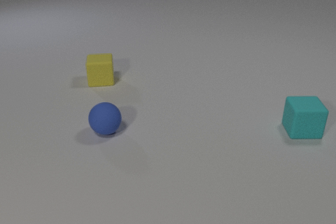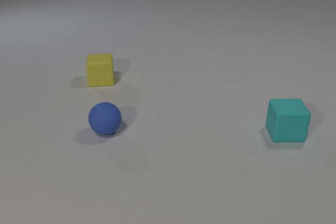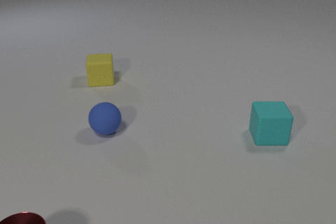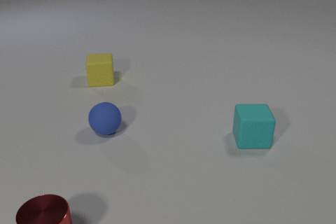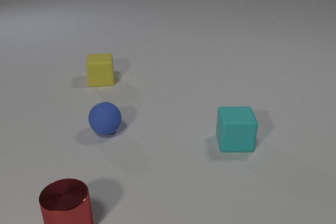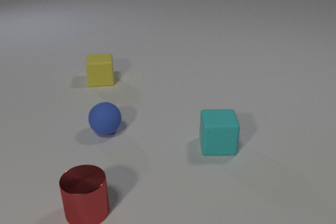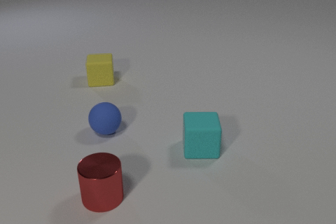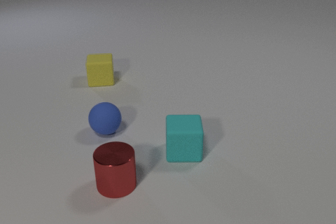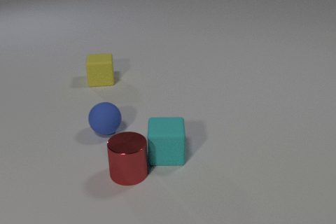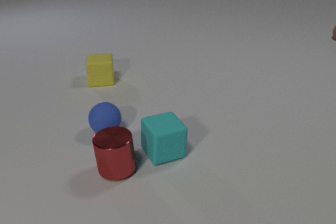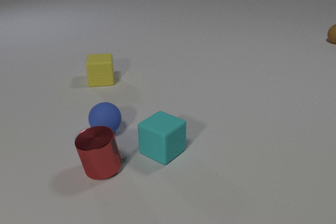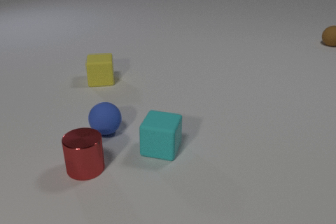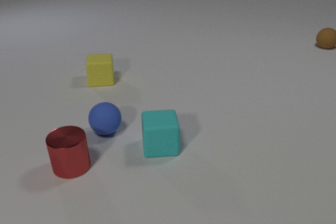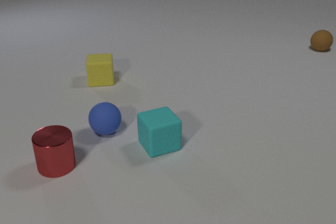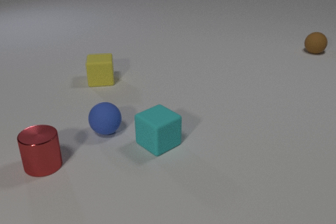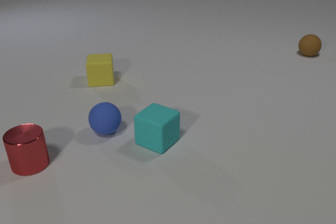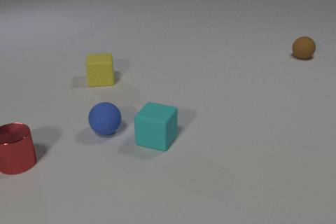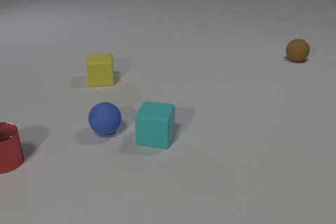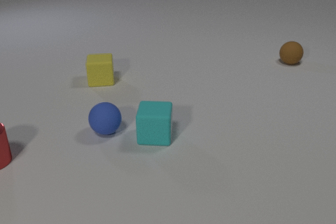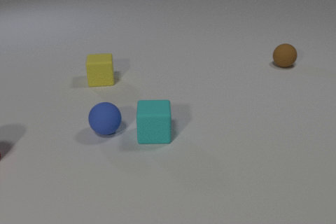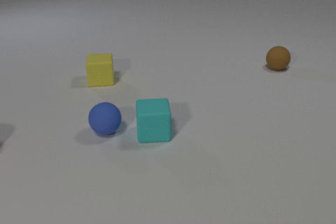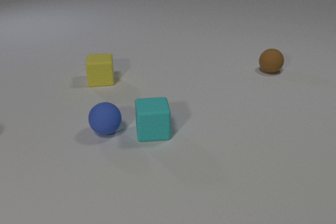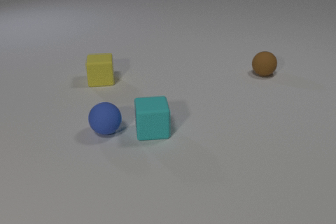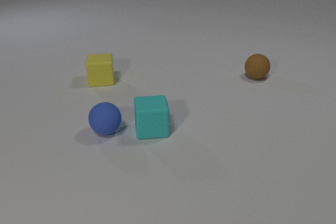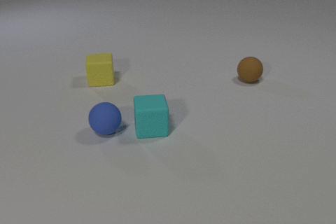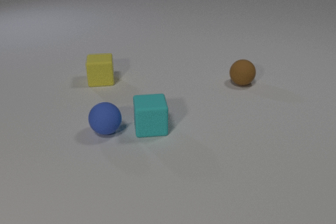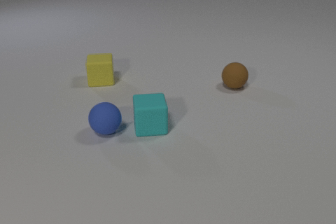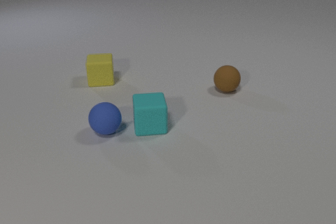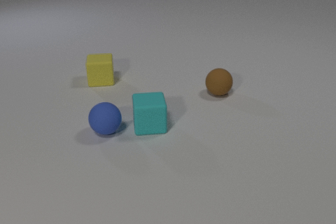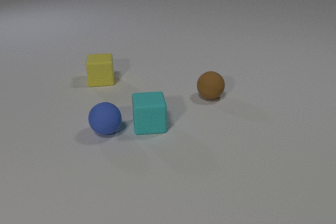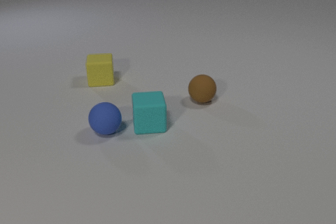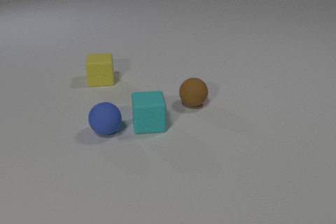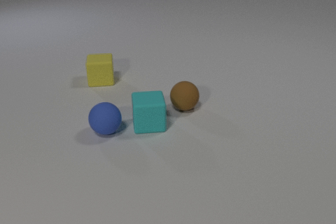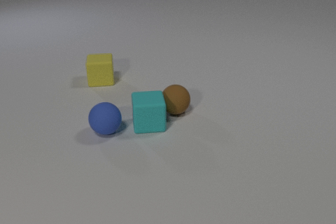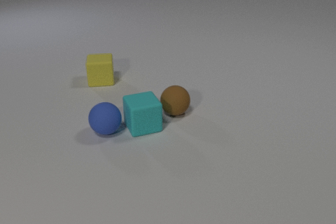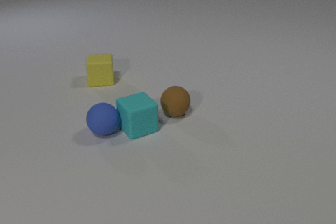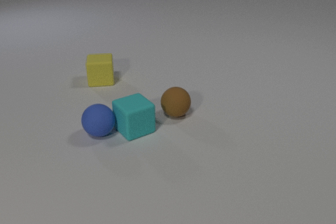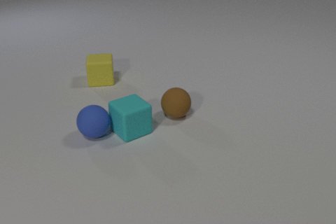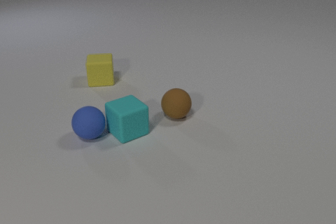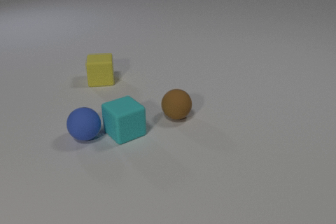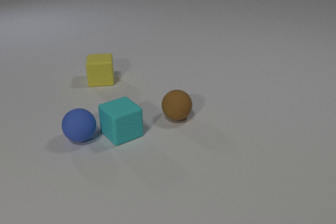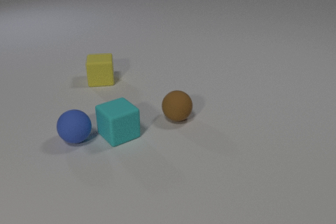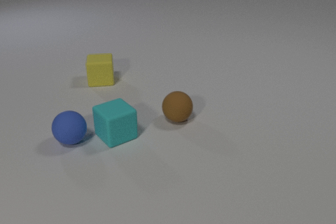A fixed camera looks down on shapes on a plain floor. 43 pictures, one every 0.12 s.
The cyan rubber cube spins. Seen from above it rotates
counterclockwise.
The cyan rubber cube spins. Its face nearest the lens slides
to the right.
0.00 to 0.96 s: The red metal cylinder comes in at the bottom edge, slides away from the camera and to the right. The cyan rubber cube slides to the left and toward the camera. The red metal cylinder and the cyan rubber cube collide.
0.96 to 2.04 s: The red metal cylinder slides to the left and away from the camera. The cyan rubber cube slides away from the camera, spins so that its near face slides to the right, counterclockwise seen from above. The brown rubber sphere comes in at the right edge, rolls toward the camera and to the left.
2.04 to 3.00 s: The red metal cylinder slides to the left and away from the camera, leaves at the left edge. The cyan rubber cube slides away from the camera. The brown rubber sphere rolls toward the camera and to the left.
3.00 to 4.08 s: The cyan rubber cube slides to the left. The brown rubber sphere rolls toward the camera and to the left. The cyan rubber cube and the brown rubber sphere collide.
4.08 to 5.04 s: The cyan rubber cube slides to the left and toward the camera. The brown rubber sphere rolls toward the camera. The blue rubber sphere rolls to the left. The cyan rubber cube and the blue rubber sphere collide.
What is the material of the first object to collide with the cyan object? metal.
How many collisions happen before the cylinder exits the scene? 1.
Are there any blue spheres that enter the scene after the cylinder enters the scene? no.
